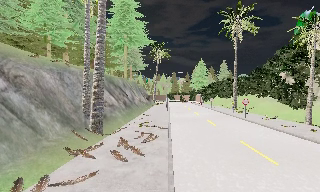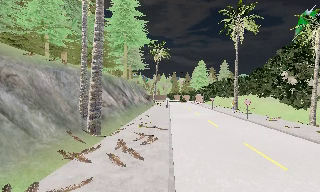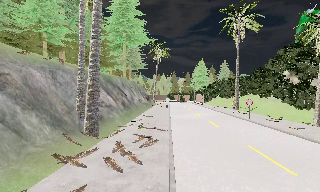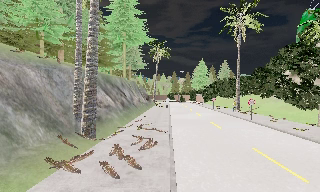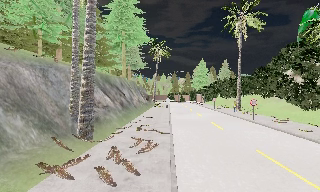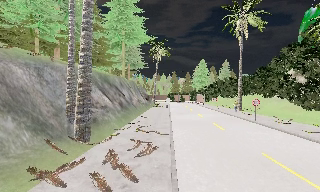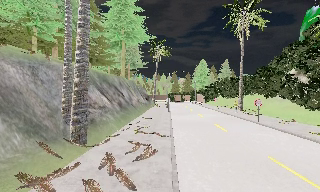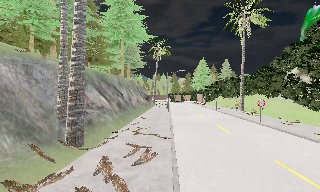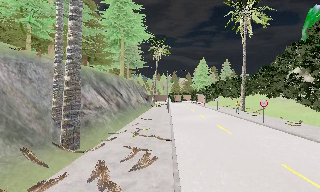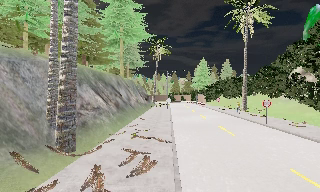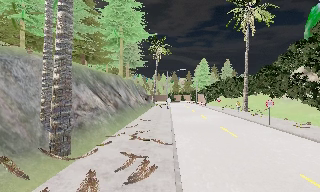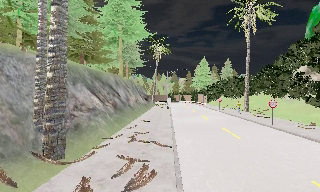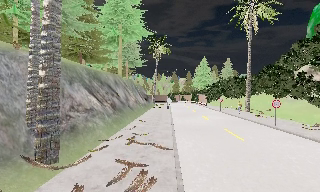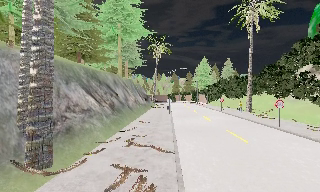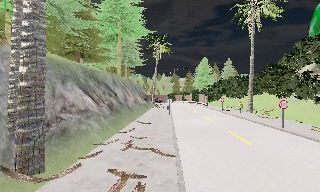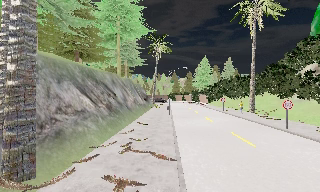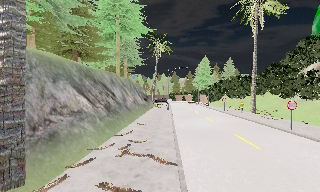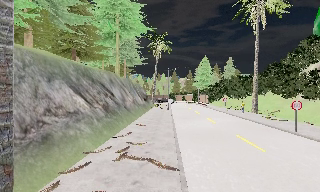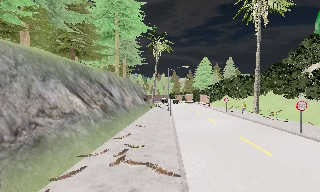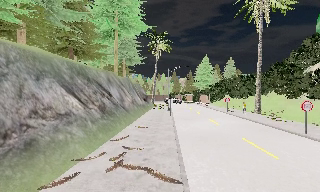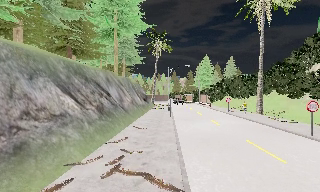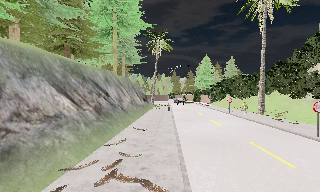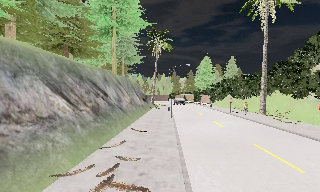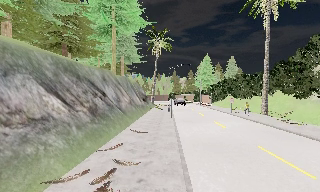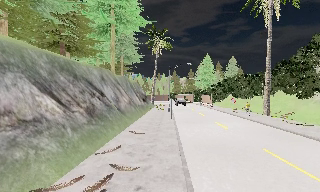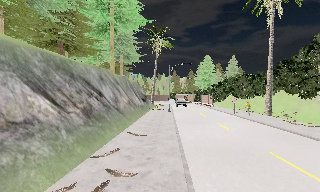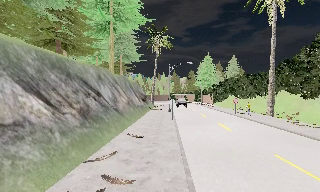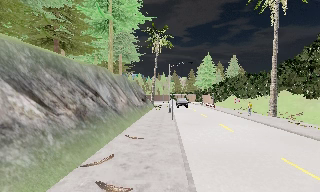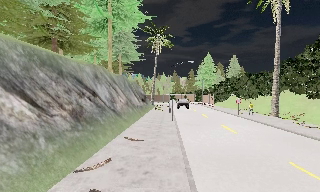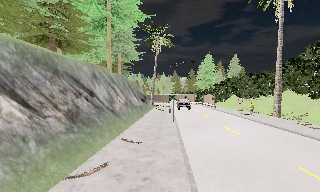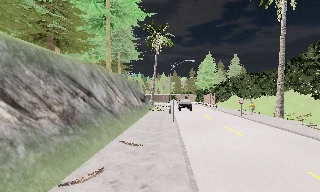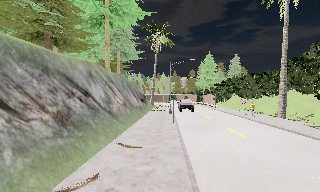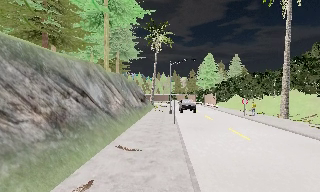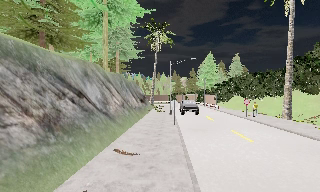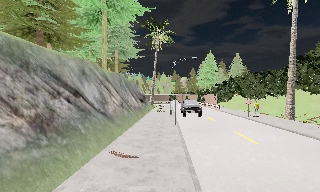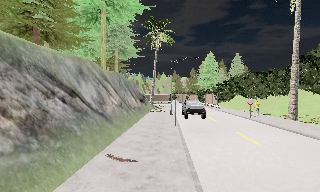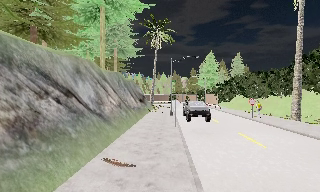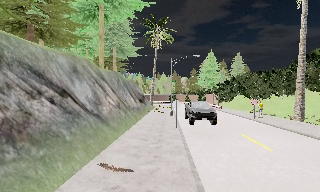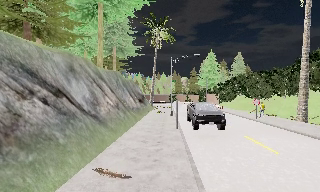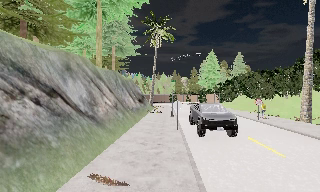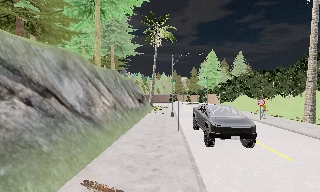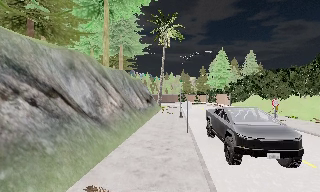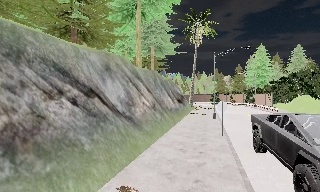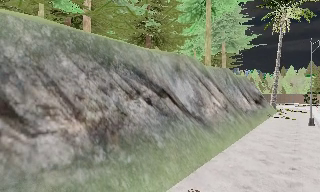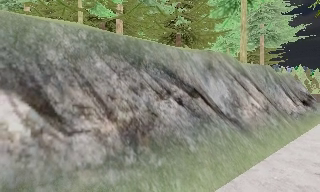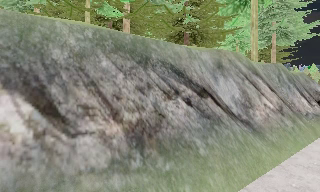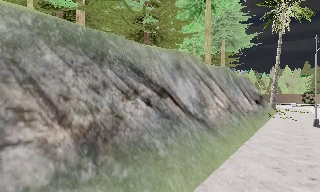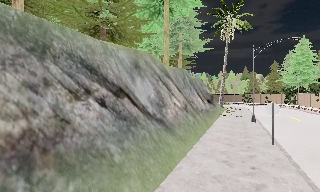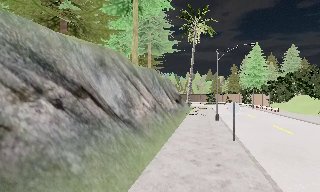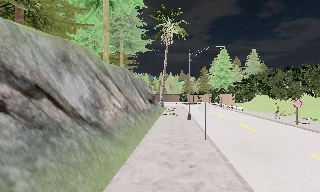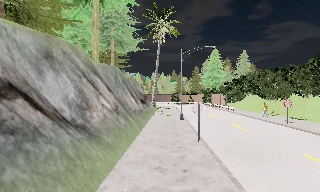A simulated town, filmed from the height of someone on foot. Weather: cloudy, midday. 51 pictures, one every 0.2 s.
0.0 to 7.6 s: The camera travels forward, about 15 m, so what stands in front looms larger.
7.6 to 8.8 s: The camera pans to its left, which is counterclockwise from overhead, by about 50 degrees. It travels forward, about 2 m.
8.8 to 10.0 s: The scene slides to the left, as the camera pans about 50 degrees to its right. It travels forward, about 2 m.
The film runs forward here.
